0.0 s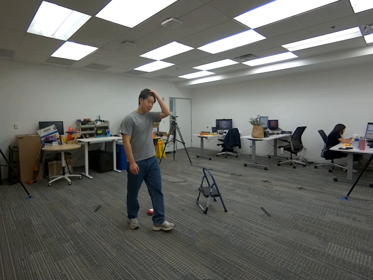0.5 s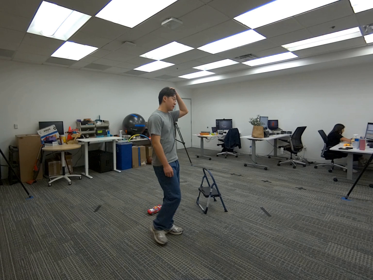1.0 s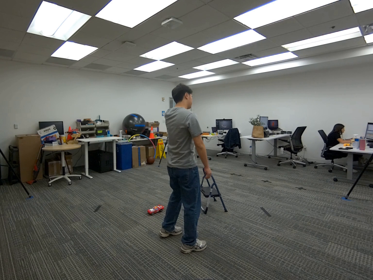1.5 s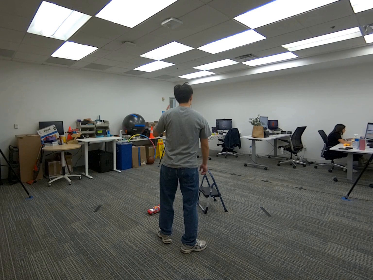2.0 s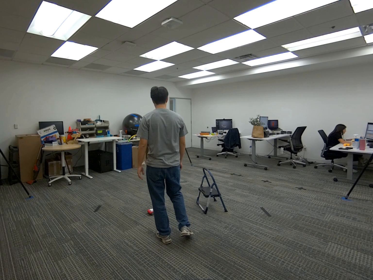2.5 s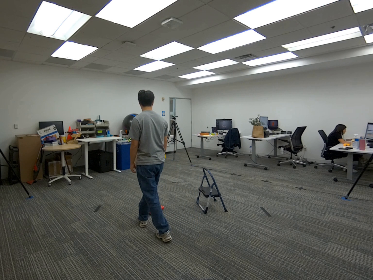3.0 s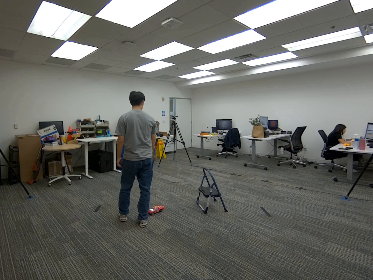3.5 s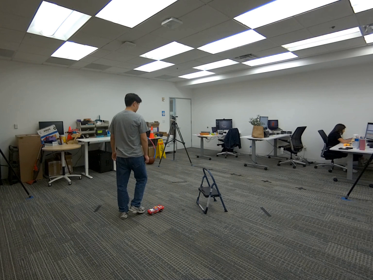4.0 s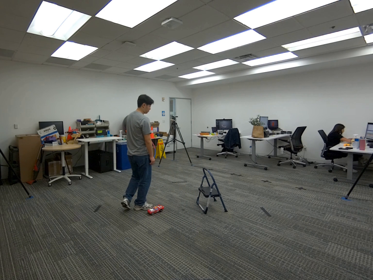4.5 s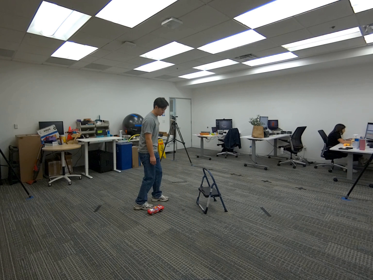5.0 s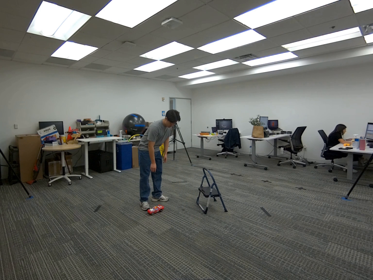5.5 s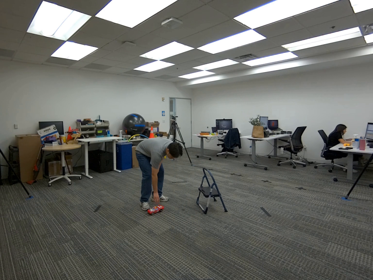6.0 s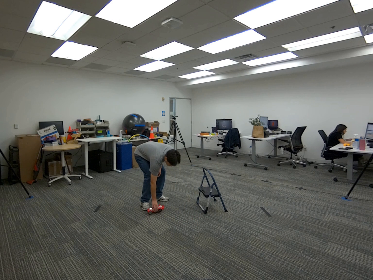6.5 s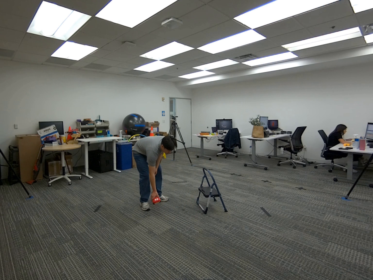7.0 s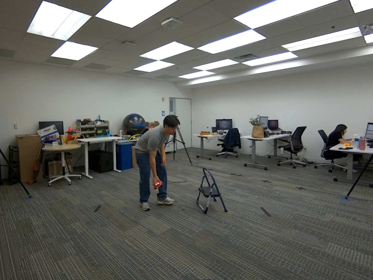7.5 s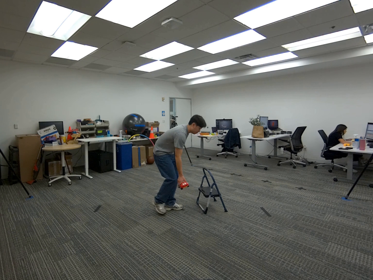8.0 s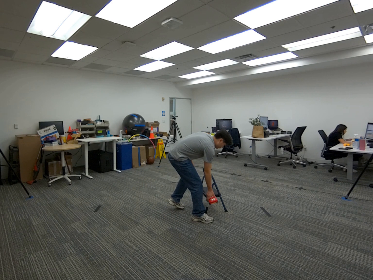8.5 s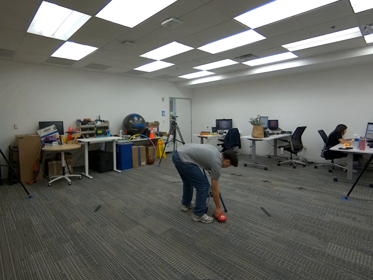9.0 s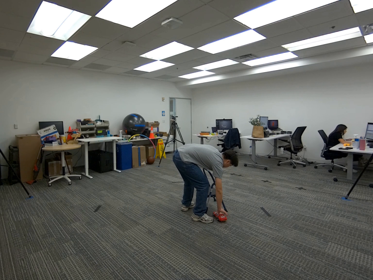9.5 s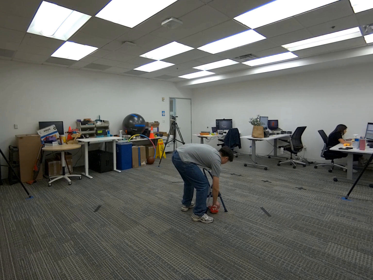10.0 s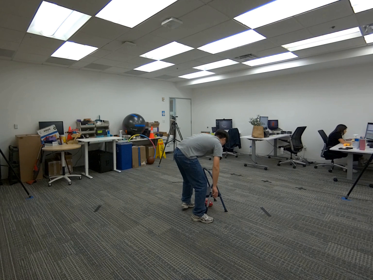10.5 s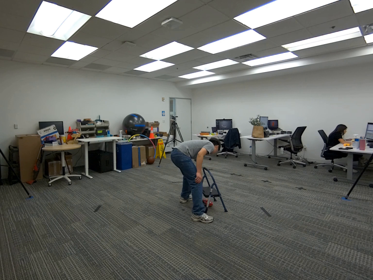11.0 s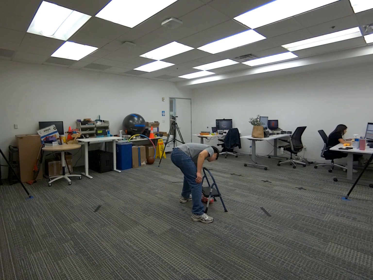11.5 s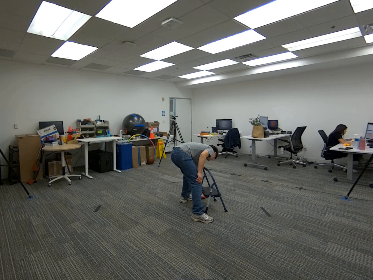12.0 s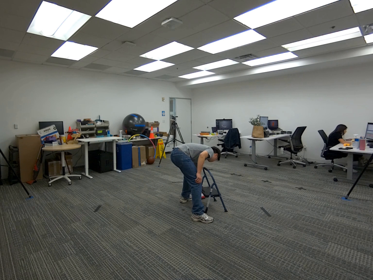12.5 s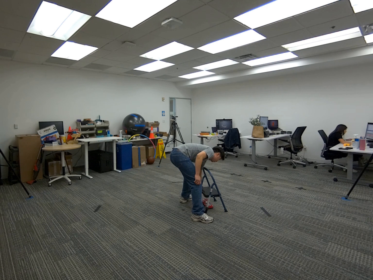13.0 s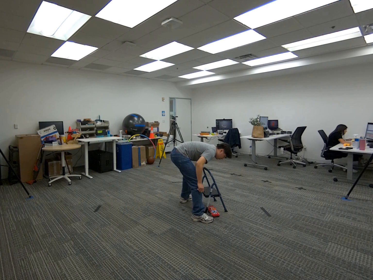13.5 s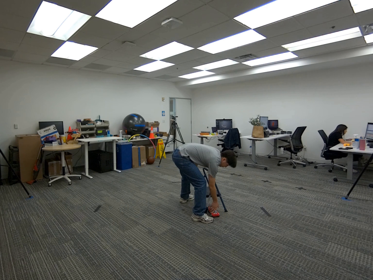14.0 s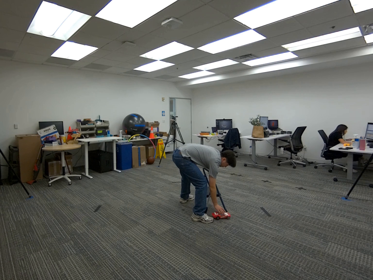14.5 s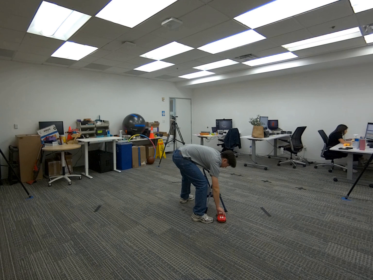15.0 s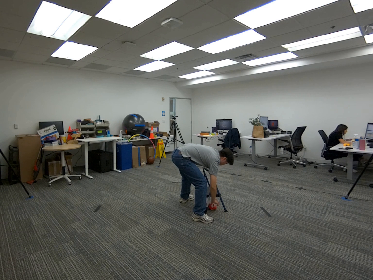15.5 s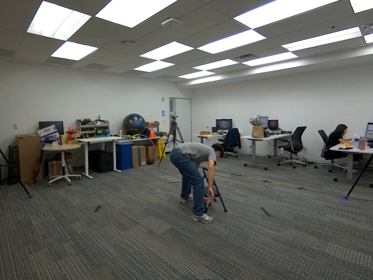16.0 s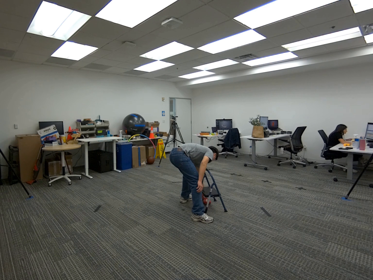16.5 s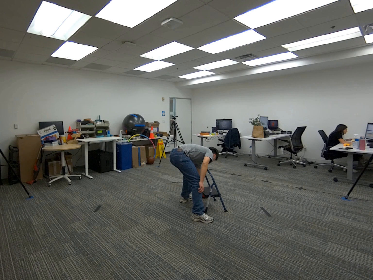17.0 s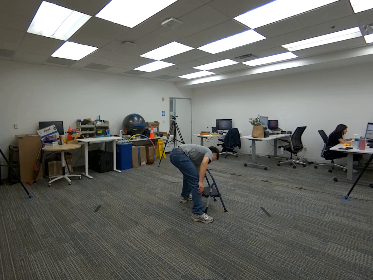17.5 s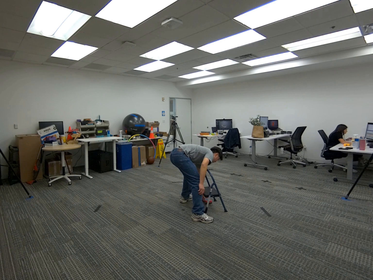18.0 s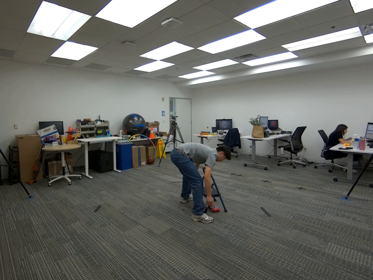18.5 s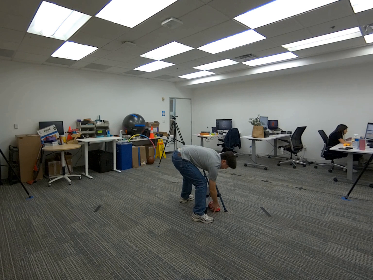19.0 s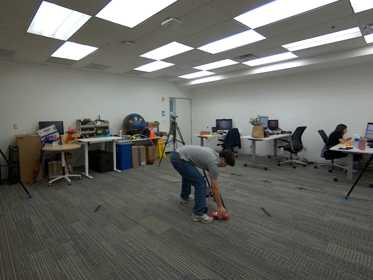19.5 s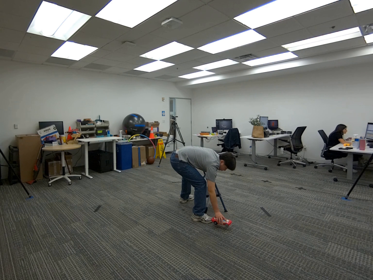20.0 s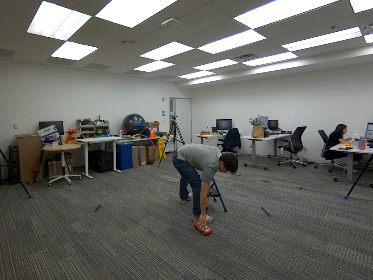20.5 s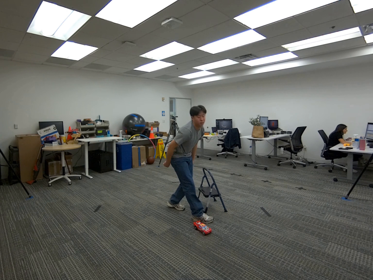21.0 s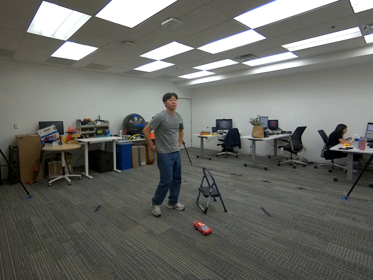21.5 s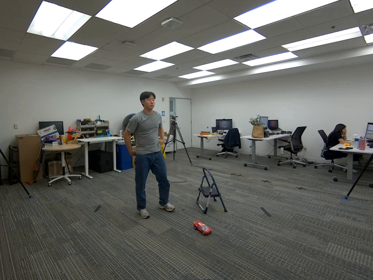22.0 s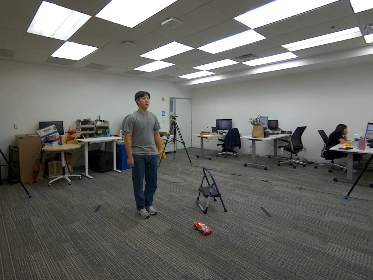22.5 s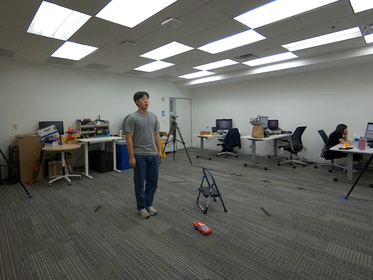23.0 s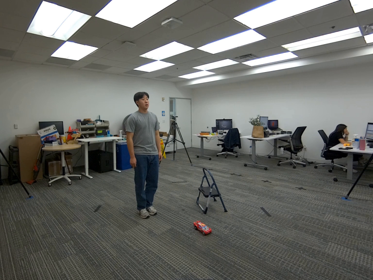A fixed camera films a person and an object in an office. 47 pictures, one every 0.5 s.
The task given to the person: Walk to the toy car on the ground and pick it up with your right hand. Place it on the ground and roll it under the step ladder. Move to the other side, pick up the car again, and roll it back under the step ladder. Continue alternating sides, rolling the car under the ladder each time, until finished.
